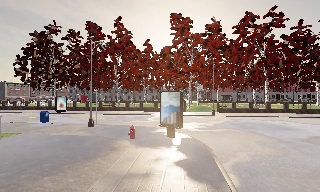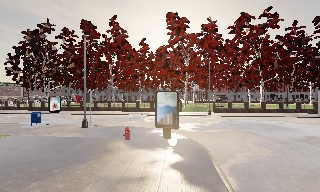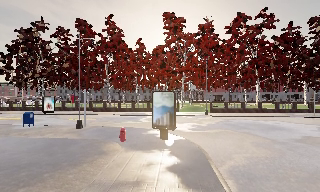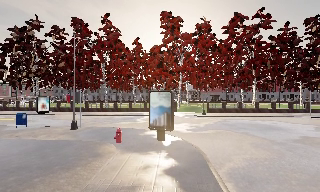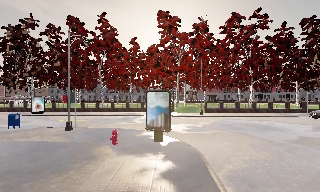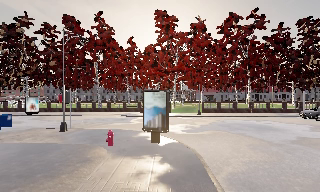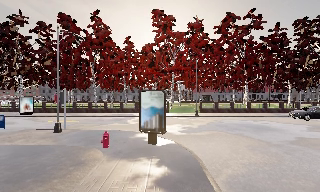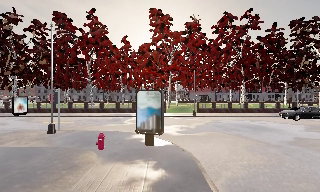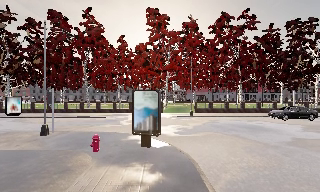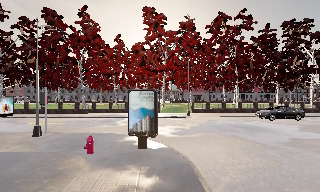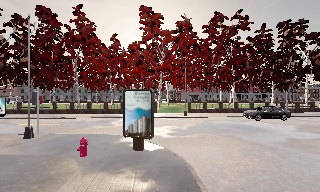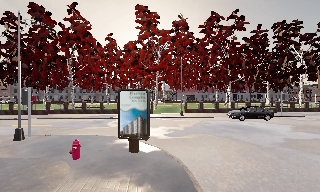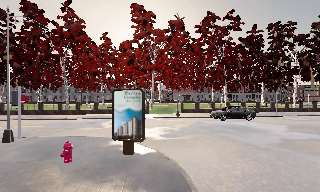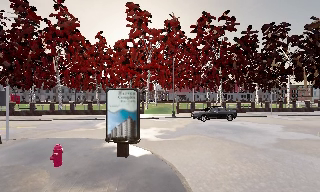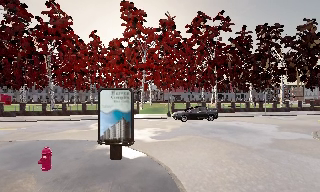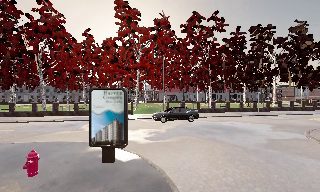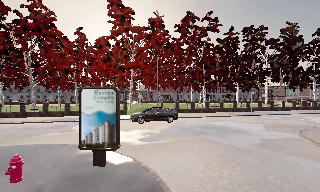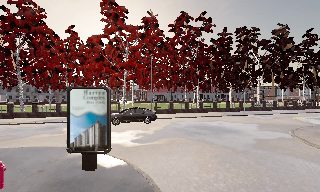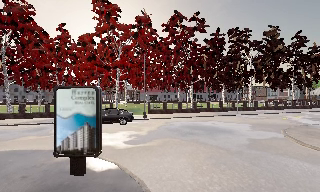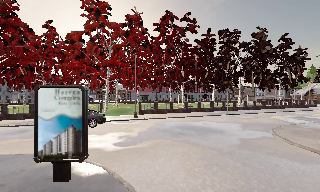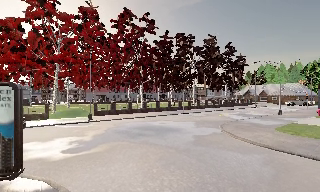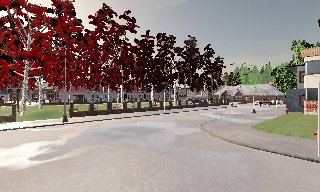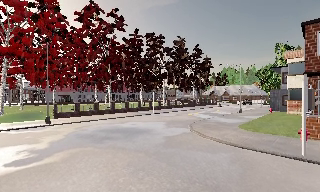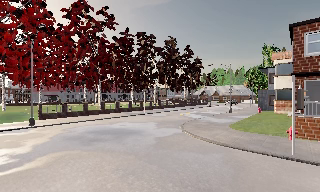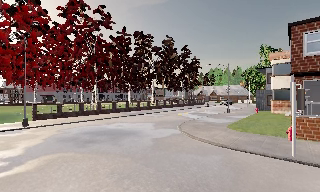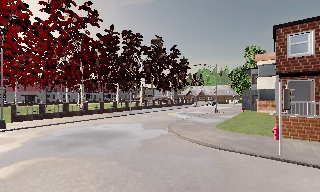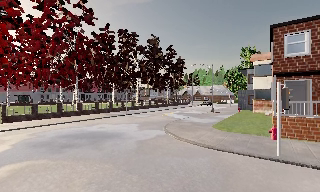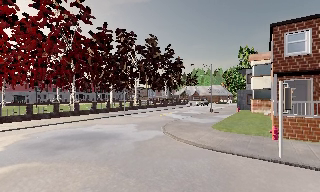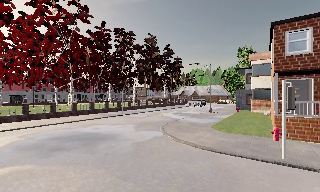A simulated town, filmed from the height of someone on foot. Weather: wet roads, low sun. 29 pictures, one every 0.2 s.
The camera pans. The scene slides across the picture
to the left.
The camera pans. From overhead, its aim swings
clockwise.
0.0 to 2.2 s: The camera swings to its right by about 10 degrees, and the scene slides to the left. It travels forward, about 2.5 m, so what stands in front looms larger.
2.2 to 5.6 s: The camera swings to its right by about 50 degrees, and the scene slides to the left. It travels forward, about 4 m.
The film runs forward here.
